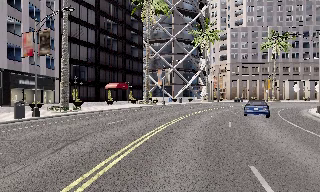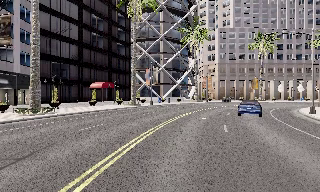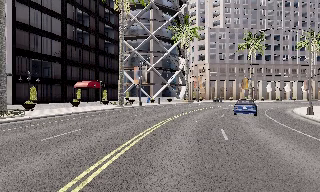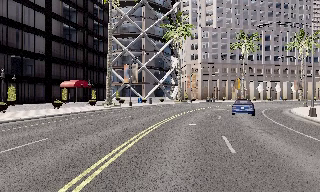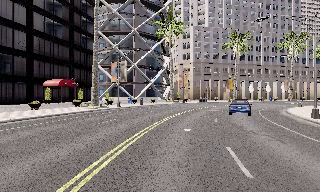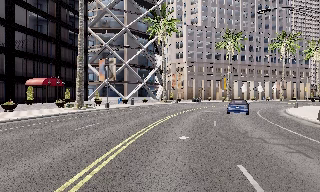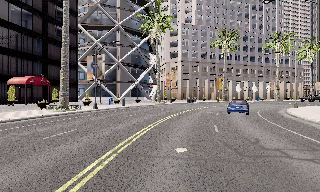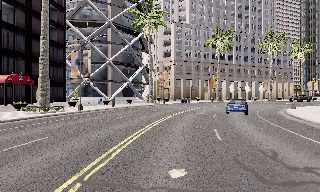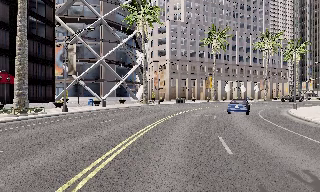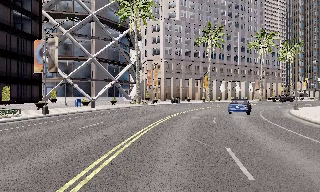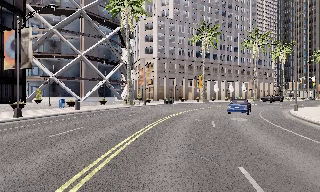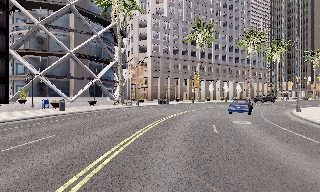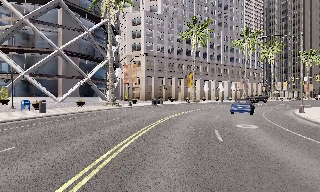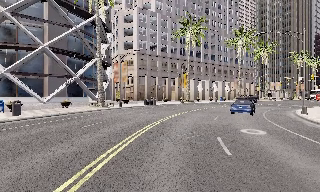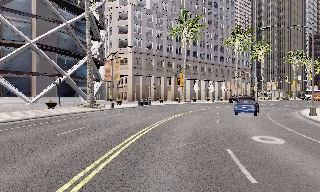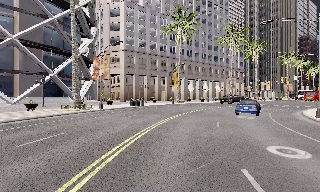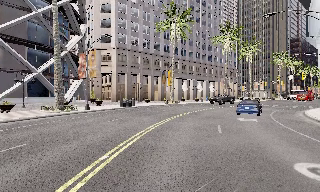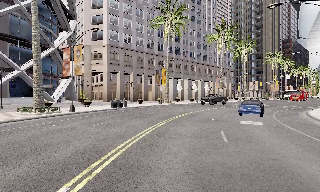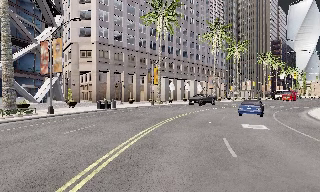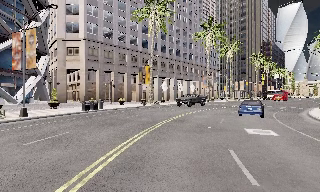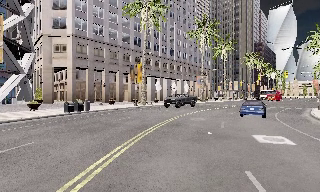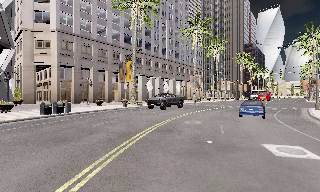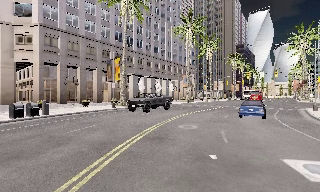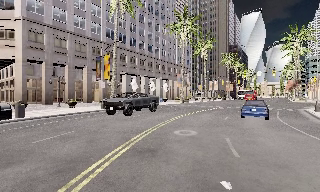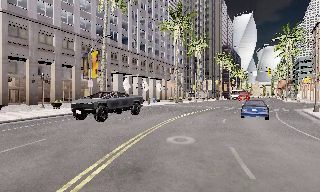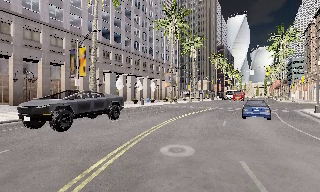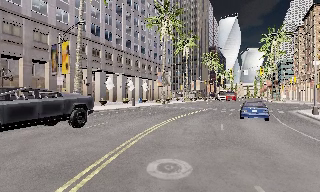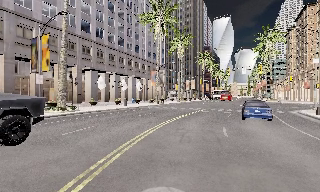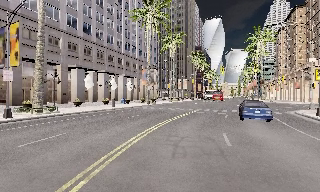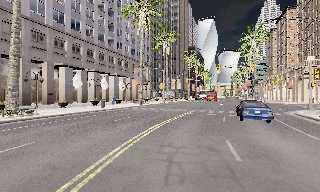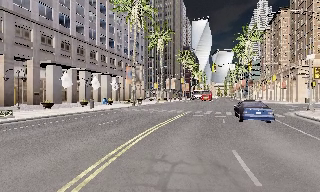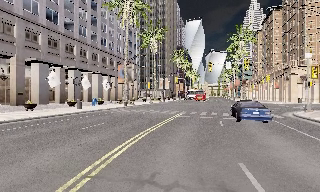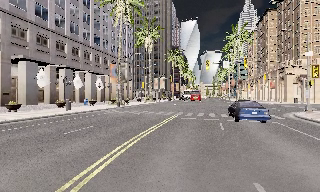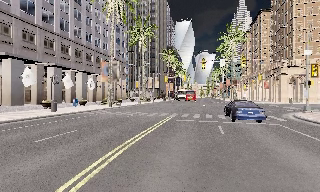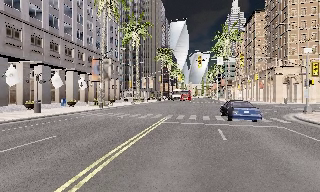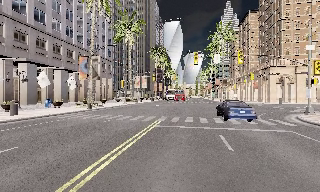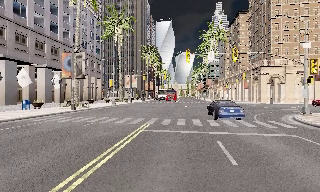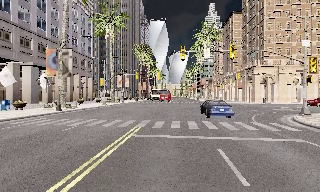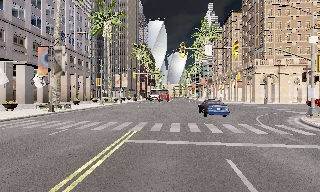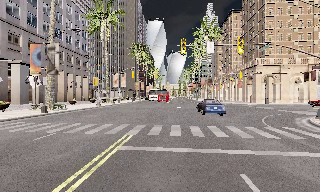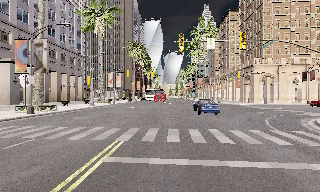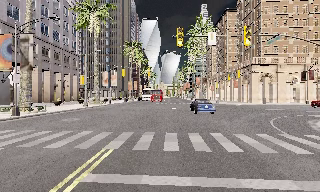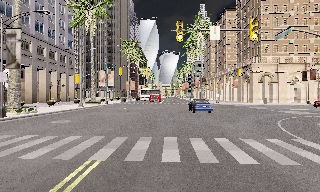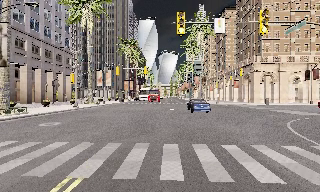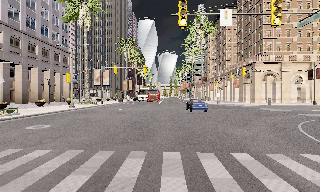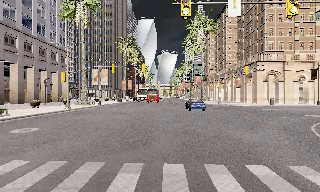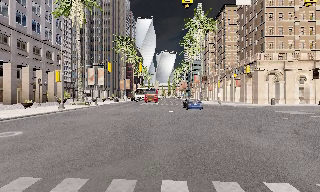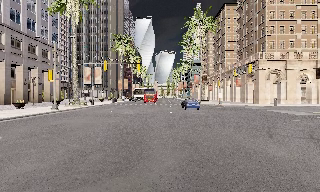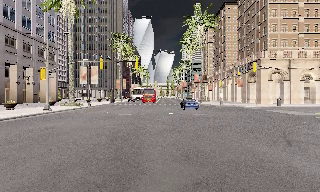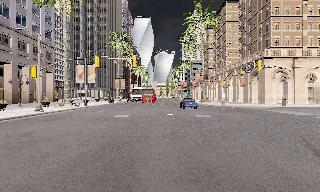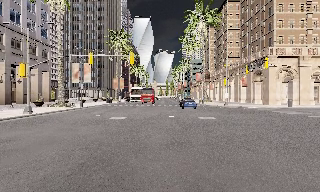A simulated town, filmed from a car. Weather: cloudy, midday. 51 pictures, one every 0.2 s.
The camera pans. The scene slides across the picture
to the left.
The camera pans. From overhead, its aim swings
clockwise.
0.0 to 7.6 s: The camera swings to its right by about 85 degrees, and the scene slides to the left. It travels forward, about 55 m.
7.6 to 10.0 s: The camera travels forward, about 11 m, so what stands in front looms larger.
The film runs forward here.
